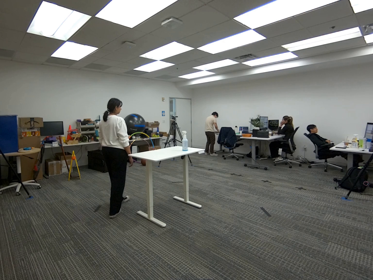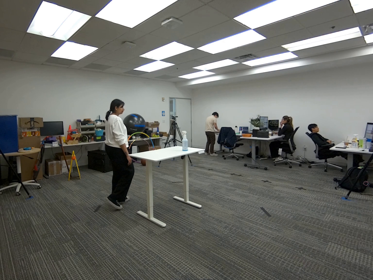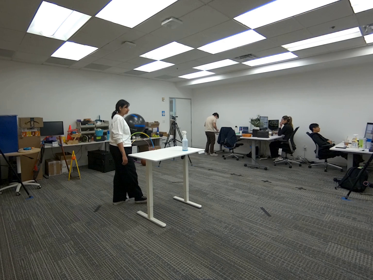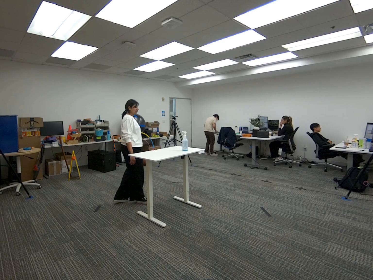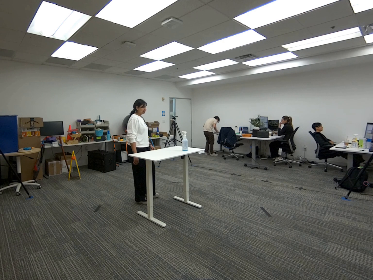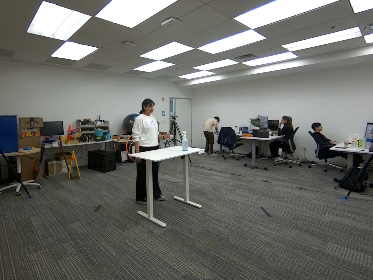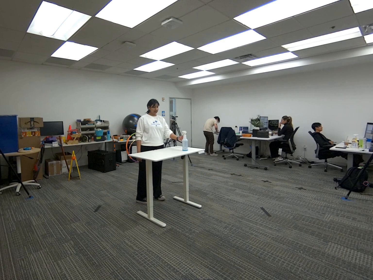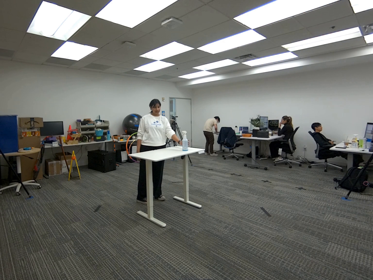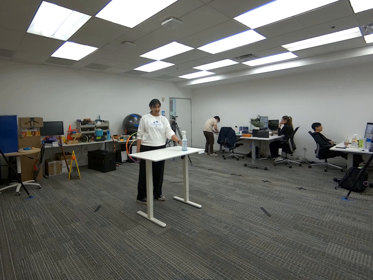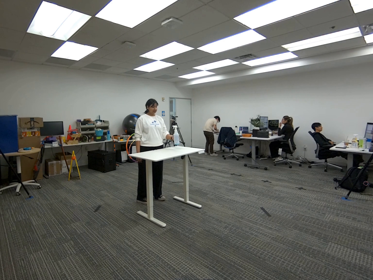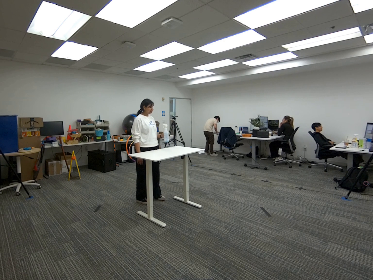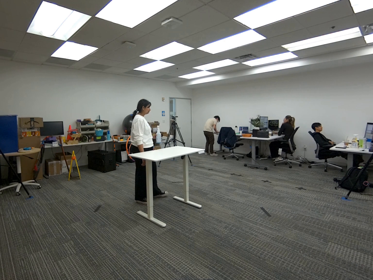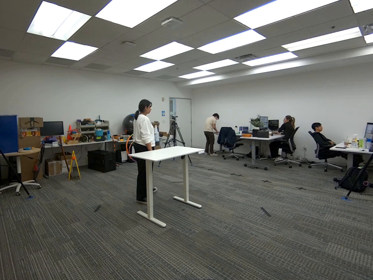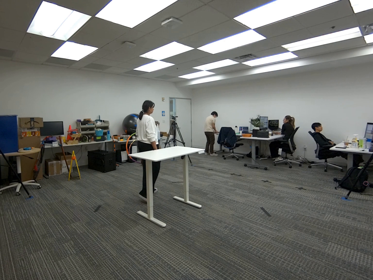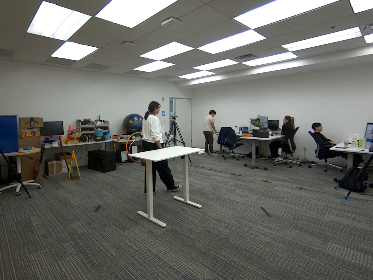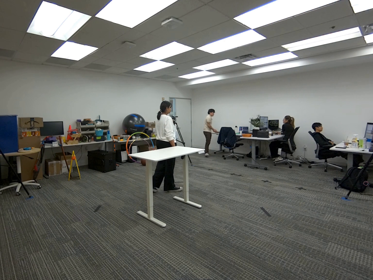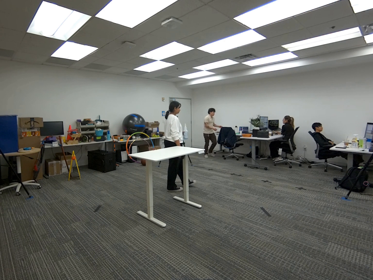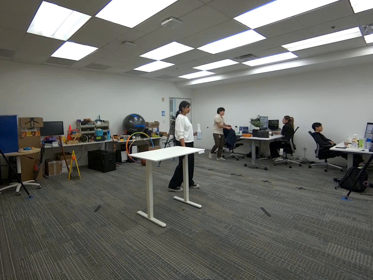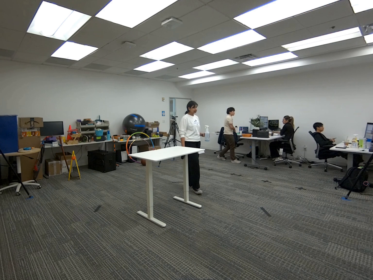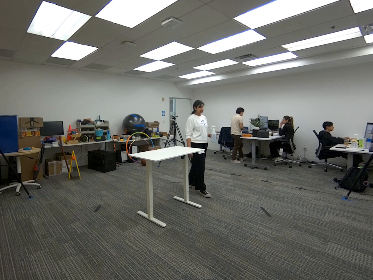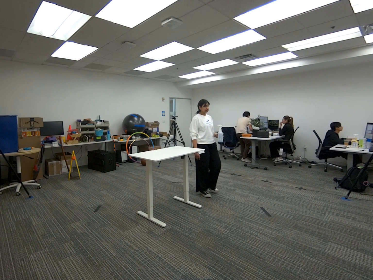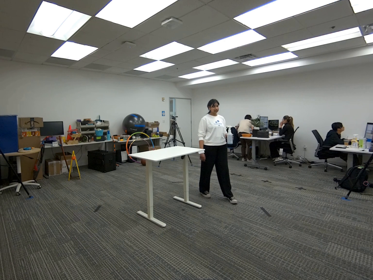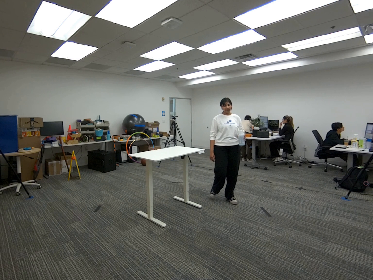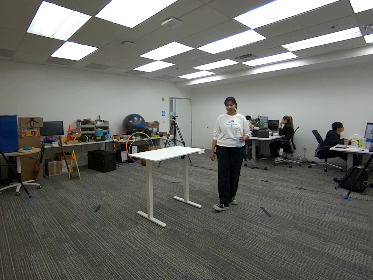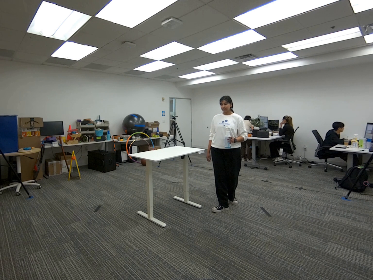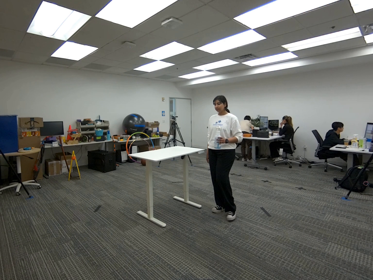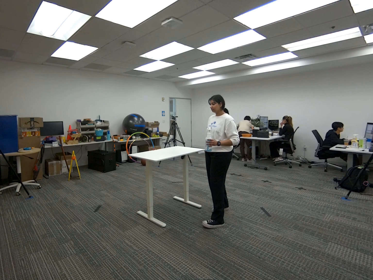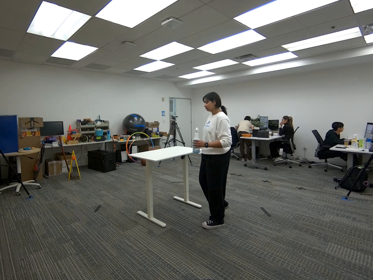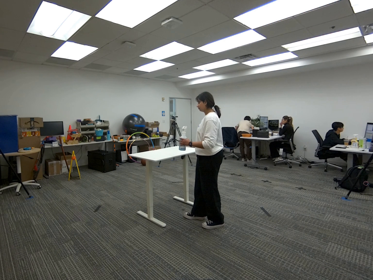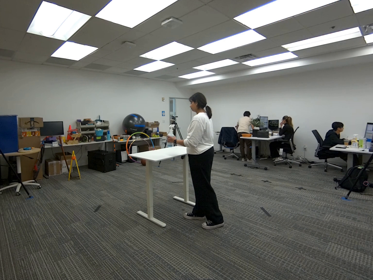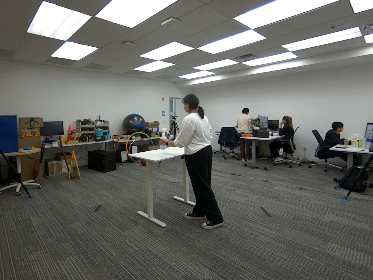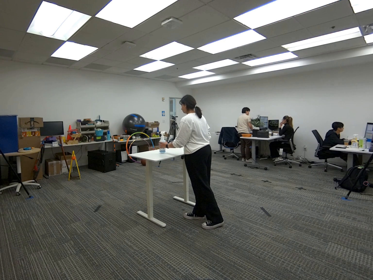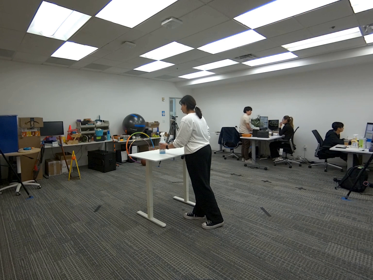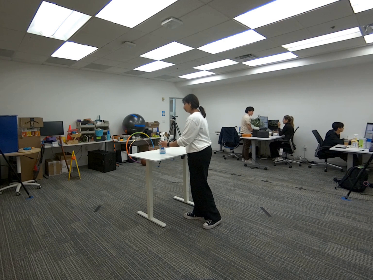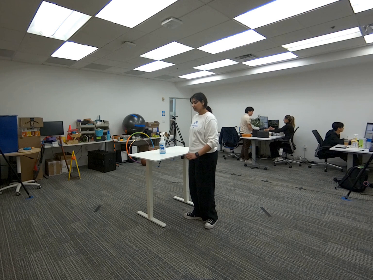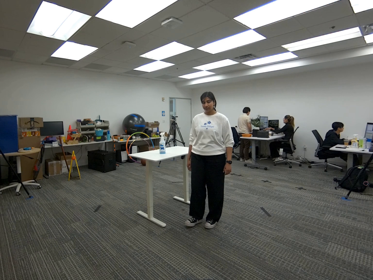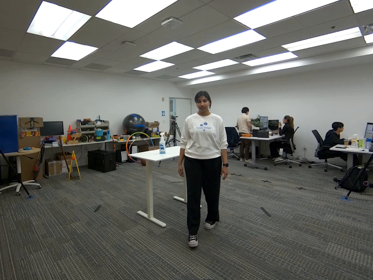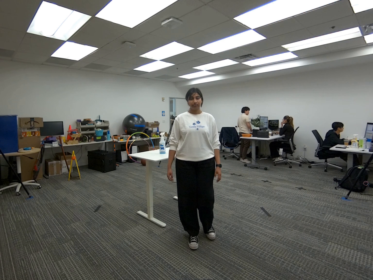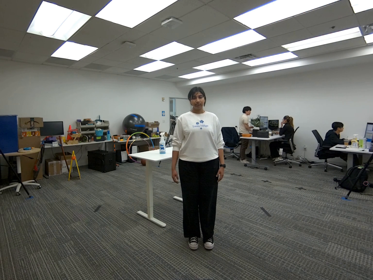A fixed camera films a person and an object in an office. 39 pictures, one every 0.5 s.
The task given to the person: Walk to the spray bottle on the white desk, pick up the spray bottle with your left hand and place it back on the white desk.
